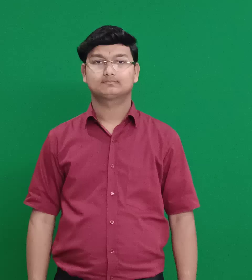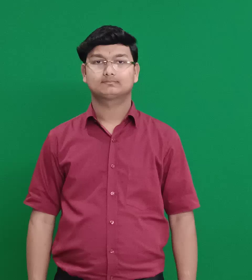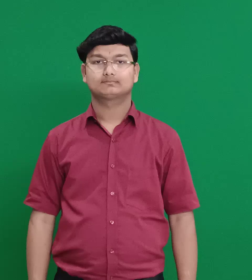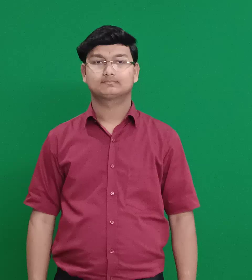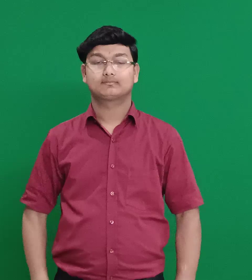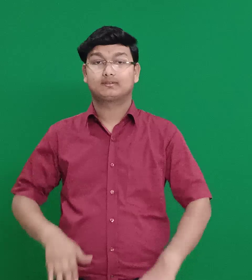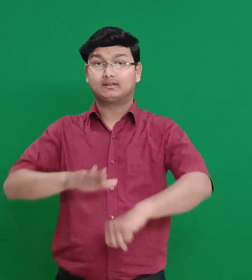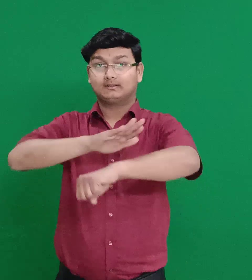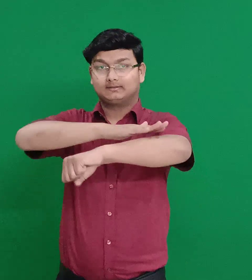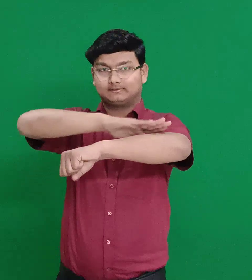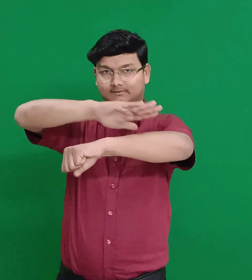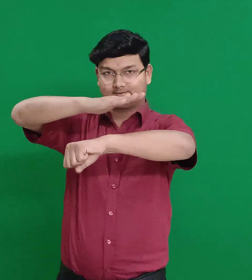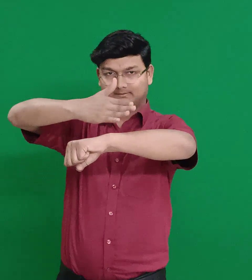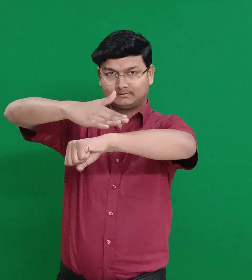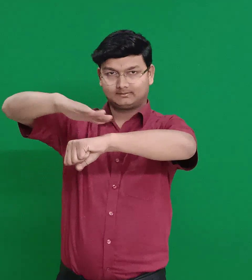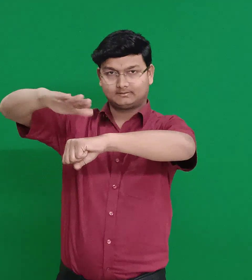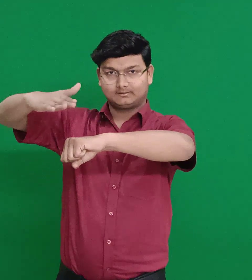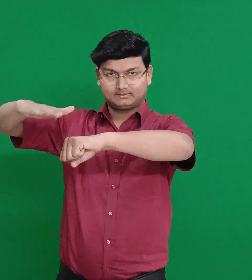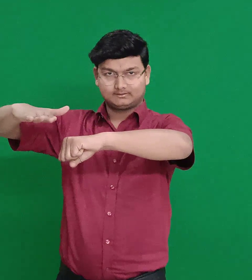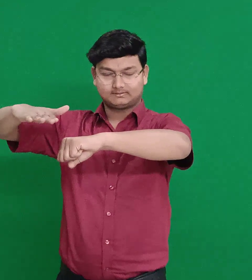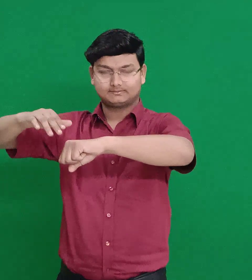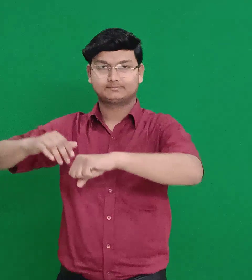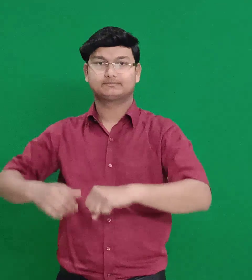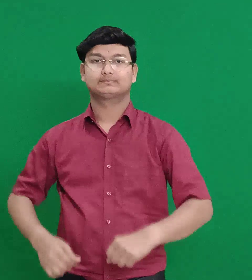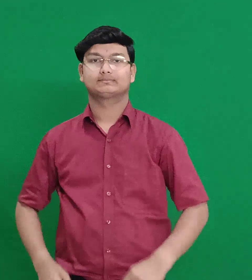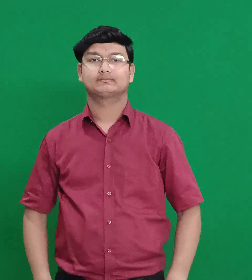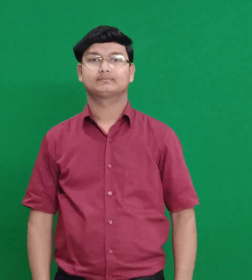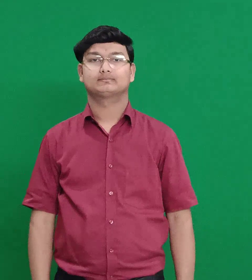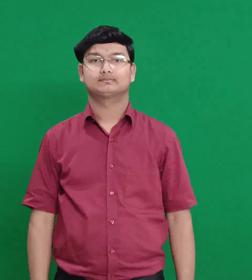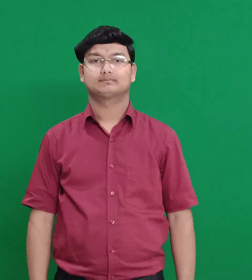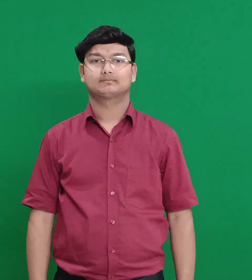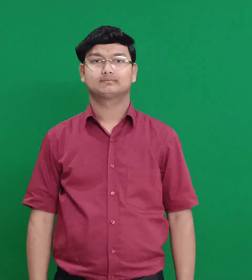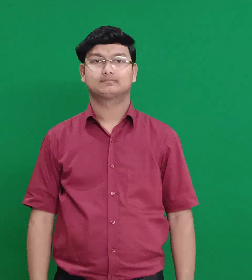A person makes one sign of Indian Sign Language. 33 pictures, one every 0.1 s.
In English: salim
